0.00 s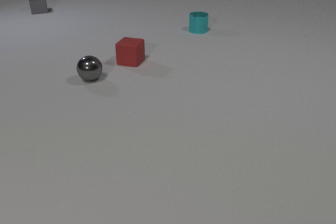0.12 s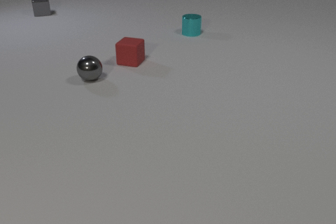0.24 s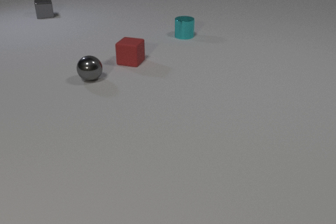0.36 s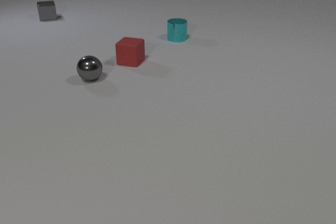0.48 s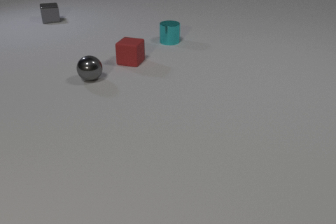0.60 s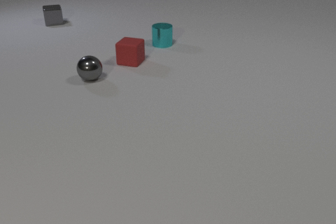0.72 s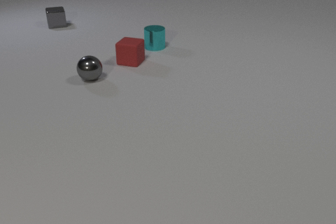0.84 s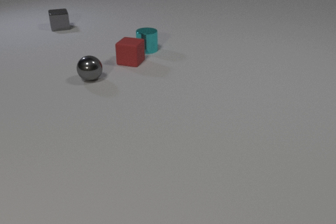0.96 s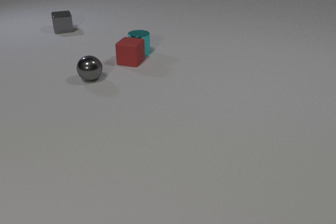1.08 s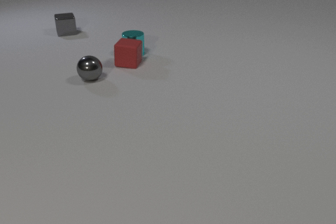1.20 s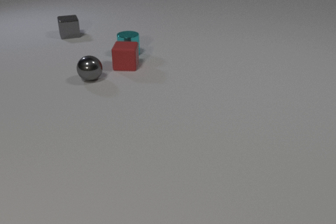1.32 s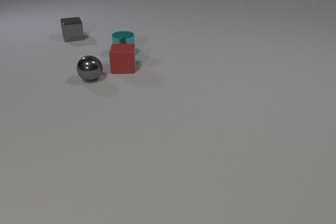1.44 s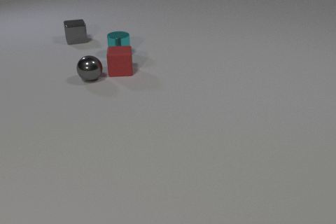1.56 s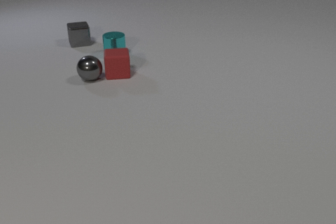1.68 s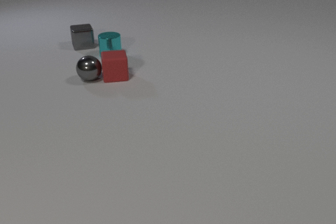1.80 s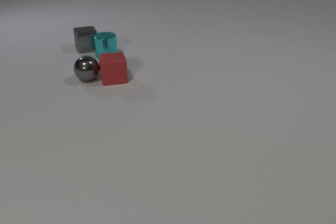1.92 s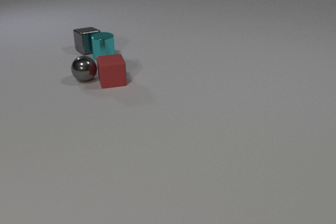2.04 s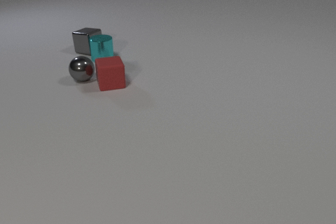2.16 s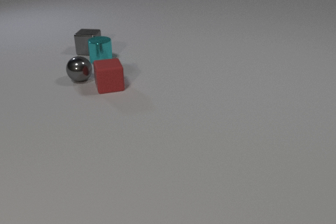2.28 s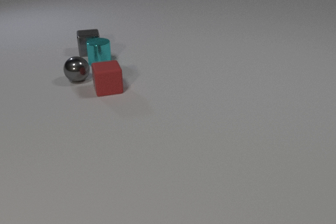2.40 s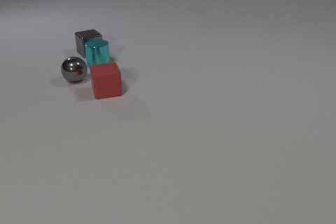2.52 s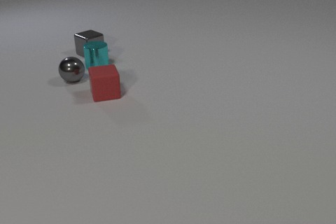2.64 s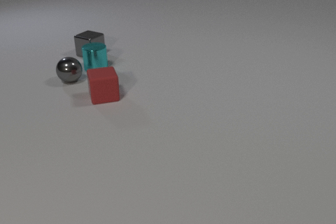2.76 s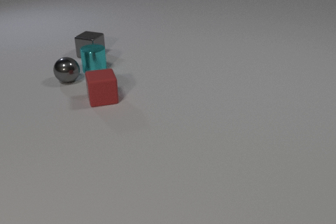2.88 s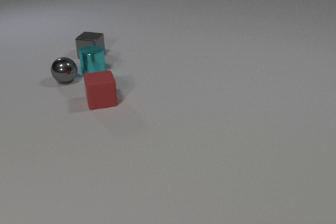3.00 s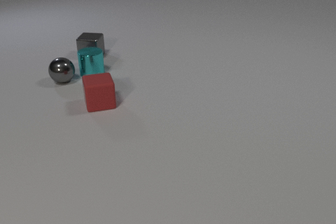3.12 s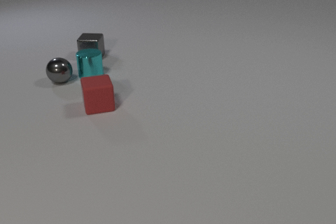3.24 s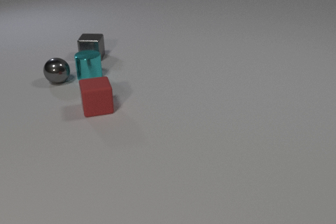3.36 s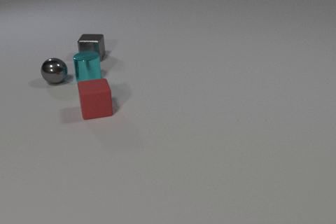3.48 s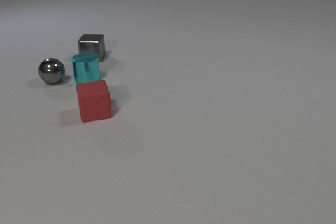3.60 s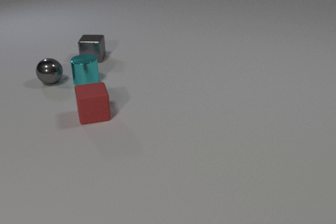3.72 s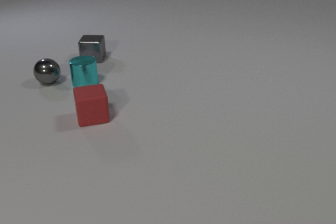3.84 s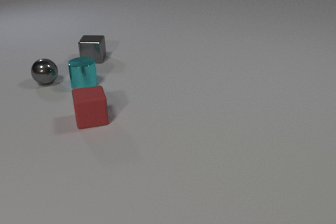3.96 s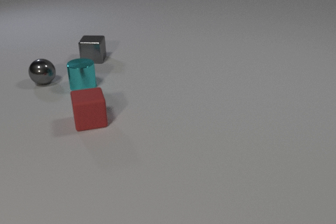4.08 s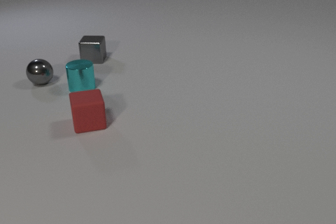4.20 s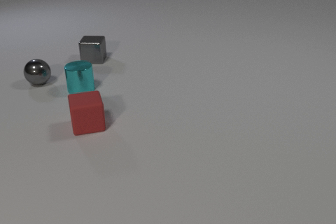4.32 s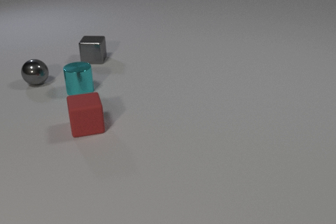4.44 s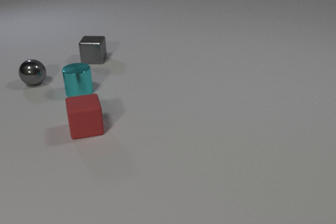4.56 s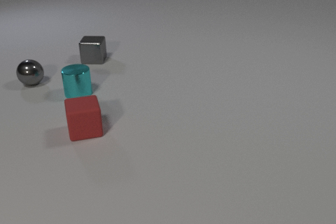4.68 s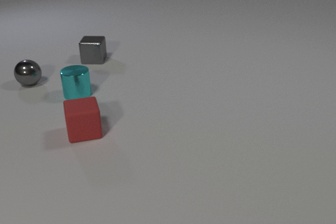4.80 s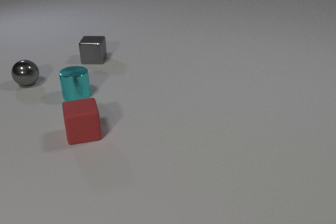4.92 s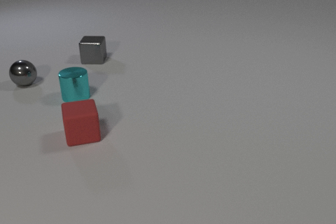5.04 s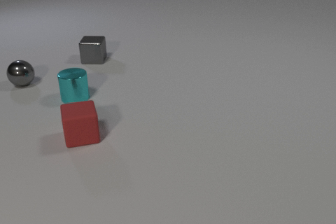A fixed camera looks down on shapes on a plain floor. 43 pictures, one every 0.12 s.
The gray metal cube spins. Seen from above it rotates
counterclockwise.
The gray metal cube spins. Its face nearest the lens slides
to the right.
0.00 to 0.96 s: The cyan metal cylinder slides toward the camera and to the left. The gray metal cube slides toward the camera.
0.96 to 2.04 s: The cyan metal cylinder slides to the left. The red rubber cube slides toward the camera, spins so that its near face slides to the right, counterclockwise seen from above. The gray metal cube slides toward the camera, spins counterclockwise seen from above by about 45 degrees, its near face sliding to the right. The gray metal sphere rolls to the left. The cyan metal cylinder and the red rubber cube collide. The red rubber cube and the gray metal sphere collide. The cyan metal cylinder and the gray metal cube collide.
2.04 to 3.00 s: The cyan metal cylinder slides toward the camera. The red rubber cube slides toward the camera. The gray metal cube slides toward the camera, spins counterclockwise seen from above by about 120 degrees, its near face sliding to the right. The gray metal sphere rolls to the left.
3.00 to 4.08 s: The cyan metal cylinder slides toward the camera. The red rubber cube slides toward the camera. The gray metal cube slides toward the camera. The gray metal sphere rolls to the left.
4.08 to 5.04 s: The cyan metal cylinder slides toward the camera. The red rubber cube slides toward the camera. The gray metal sphere rolls to the left.
What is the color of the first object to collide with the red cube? cyan.
How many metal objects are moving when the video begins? 2.
How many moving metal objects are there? 3.
